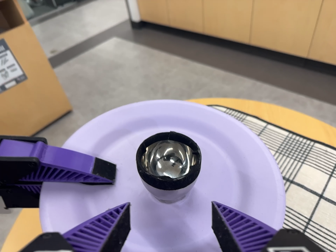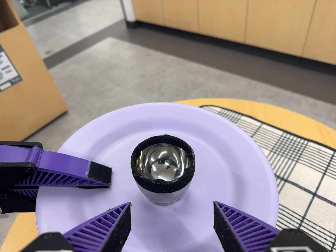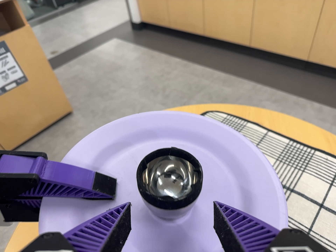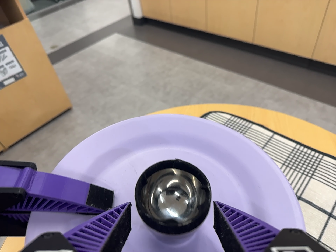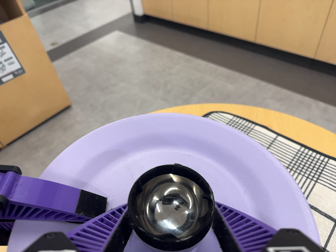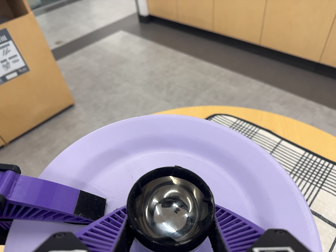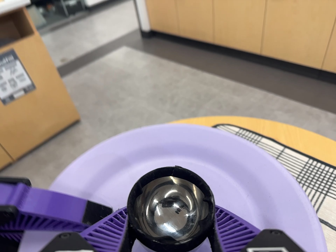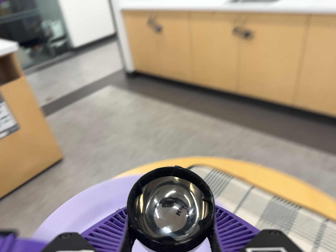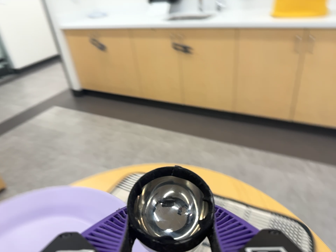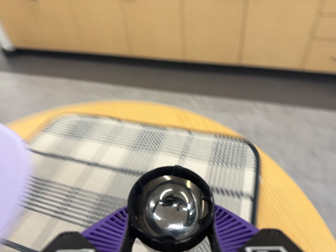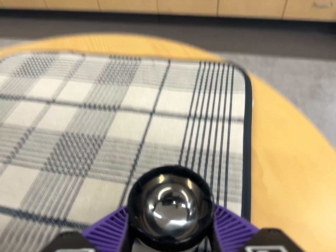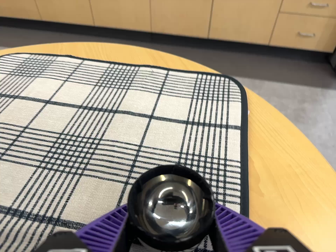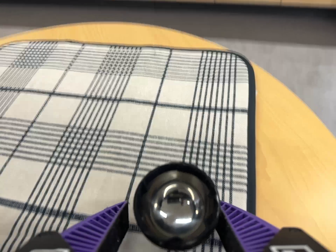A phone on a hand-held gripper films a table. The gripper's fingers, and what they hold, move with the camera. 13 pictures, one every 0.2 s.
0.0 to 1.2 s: The camera travels forward, about 5 cm, so what stands in front looms larger.
1.2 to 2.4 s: The camera swings to its right by about 30 degrees, and the scene slides to the left. It travels to its right, toward the bottom of its view and forward, about 20 cm, so close, fixed things drift to the left. Its aim tips toward the bottom of its view by about 10 degrees, and the scene shifts upward. It rolls about its line of sight by about 15 degrees, and the scene rotates counterclockwise.
The film runs forward here.
